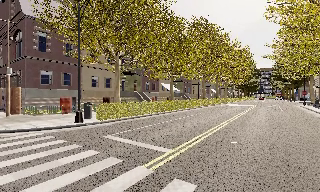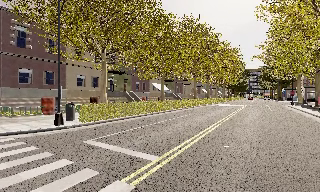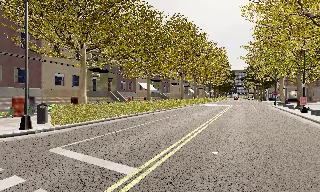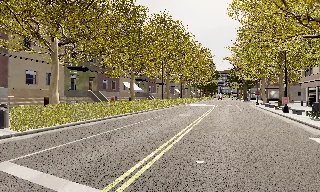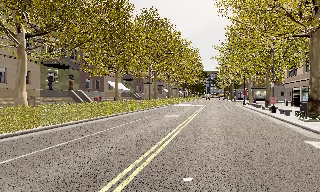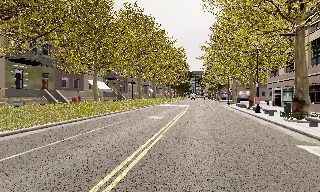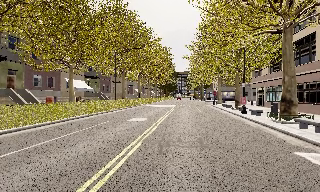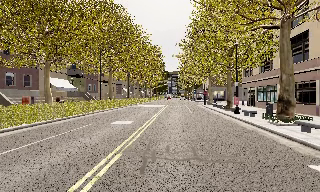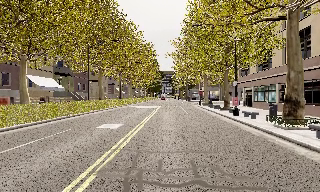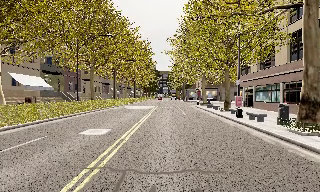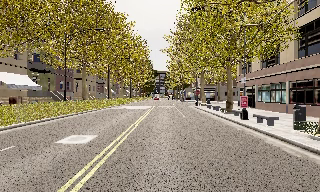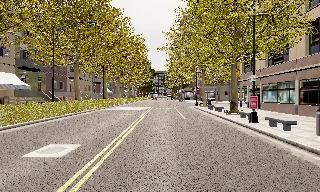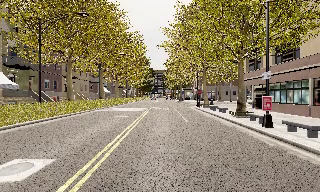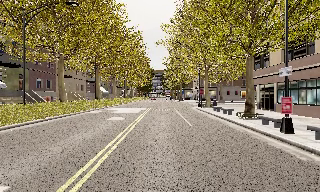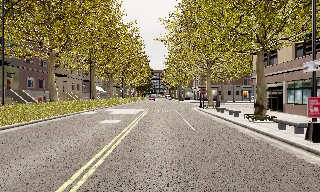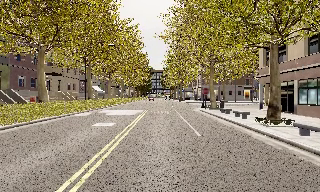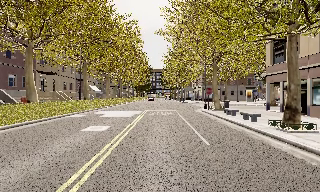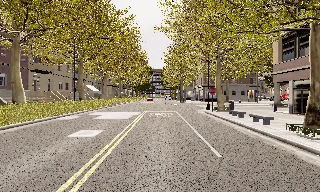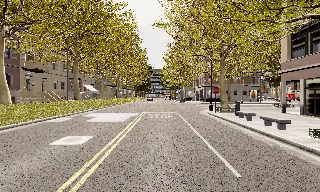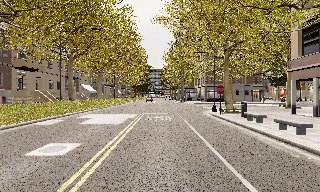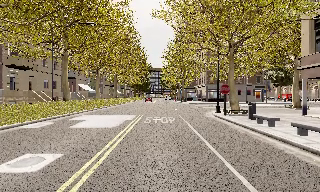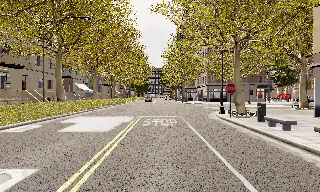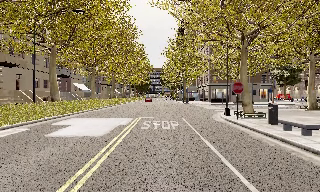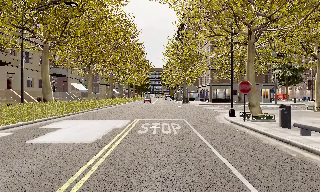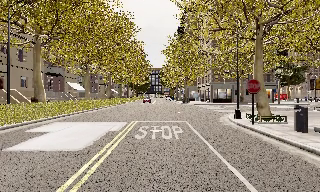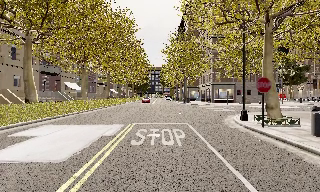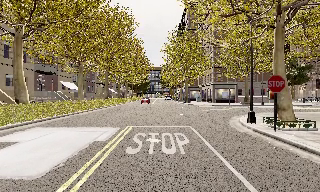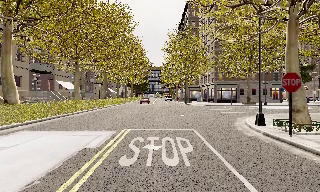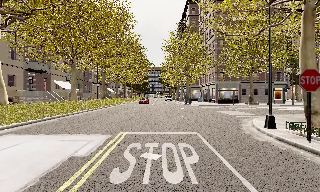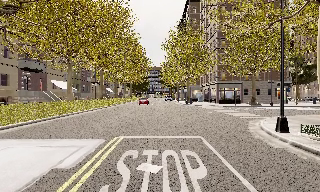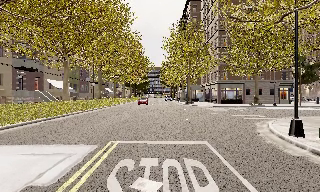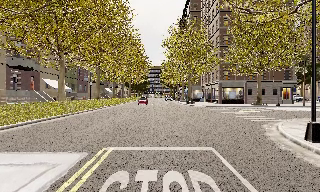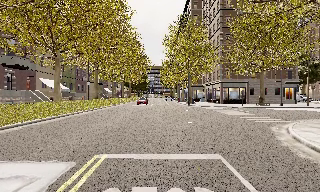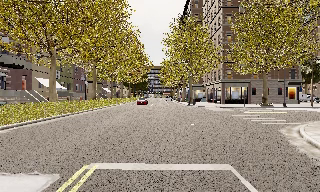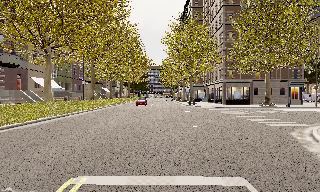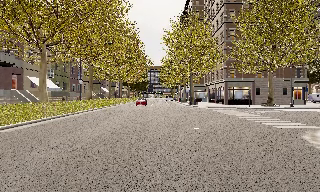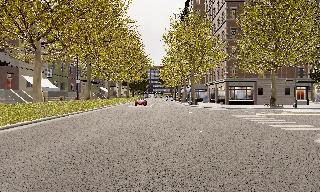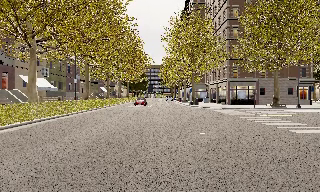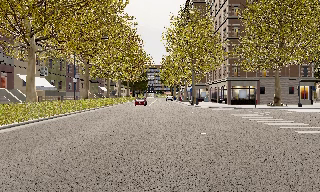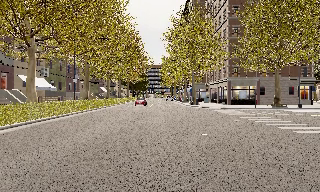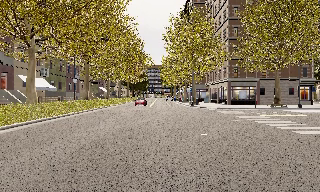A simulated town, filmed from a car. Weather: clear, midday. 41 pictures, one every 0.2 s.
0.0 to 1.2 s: The scene slides to the left, as the camera pans about 25 degrees to its right. It travels forward, about 5 m, so what stands in front looms larger.
1.2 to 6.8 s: The camera travels forward, about 30 m, so what stands in front looms larger. It loses speed.
6.8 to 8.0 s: The camera travels forward, about 2 m, so what stands in front looms larger. It loses speed.
The film runs forward here.
